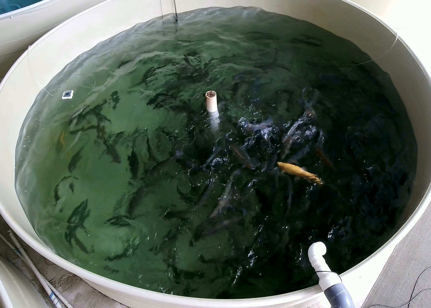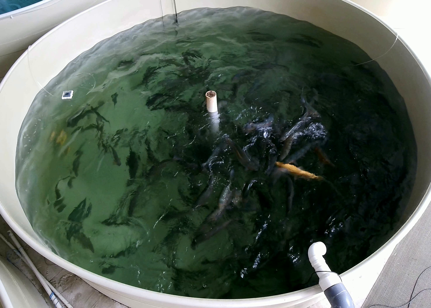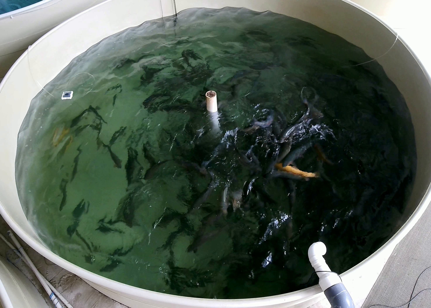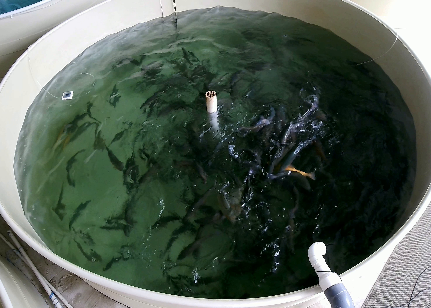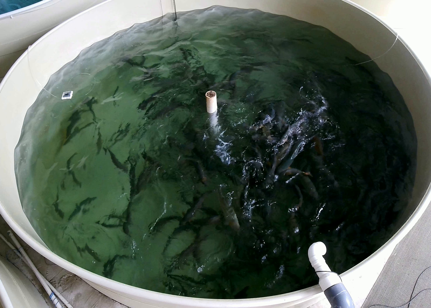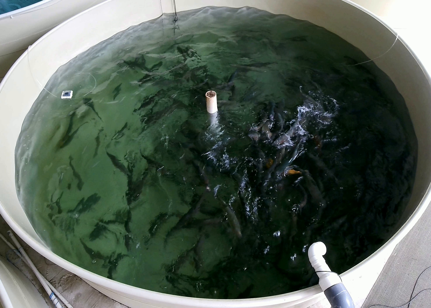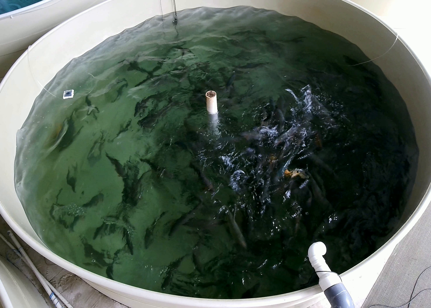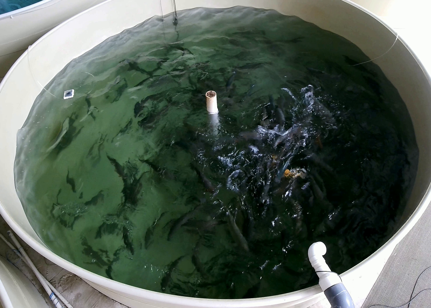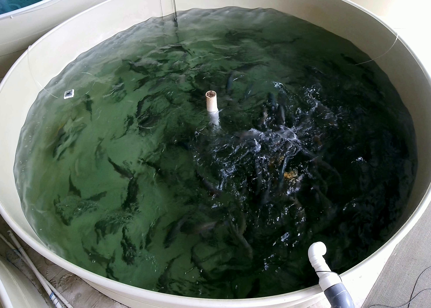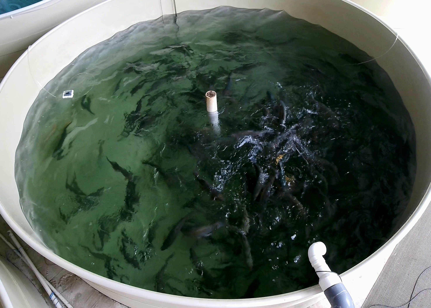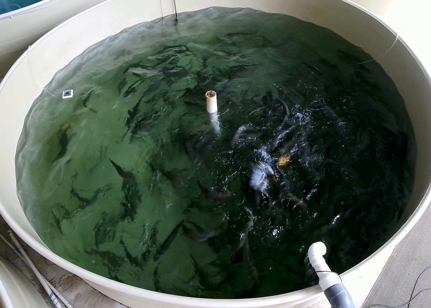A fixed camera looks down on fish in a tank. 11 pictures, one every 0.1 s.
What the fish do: Weak feeding.
